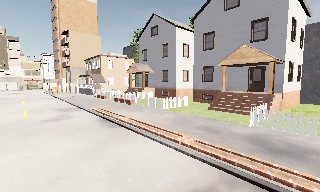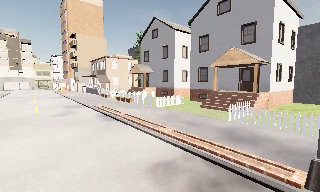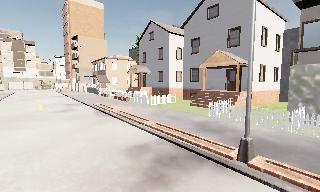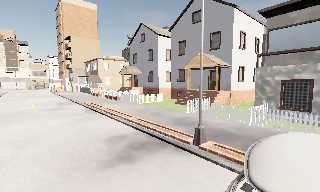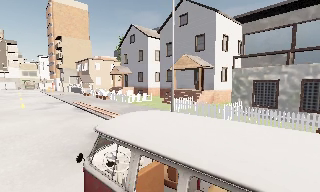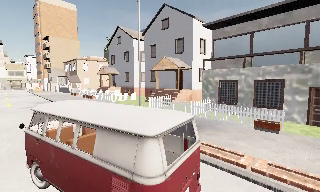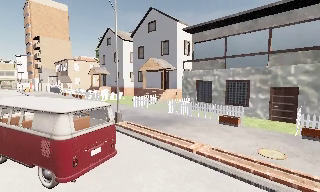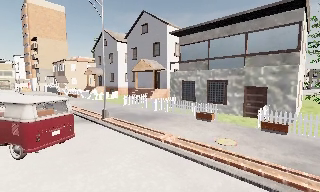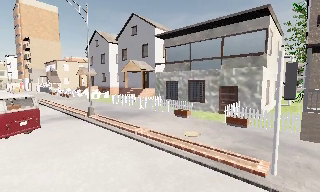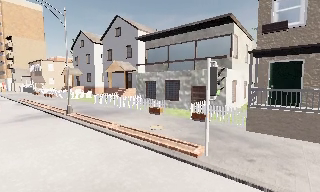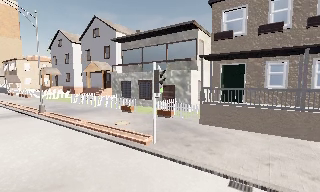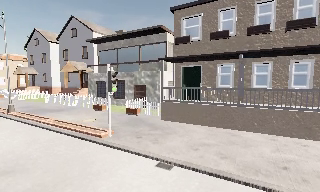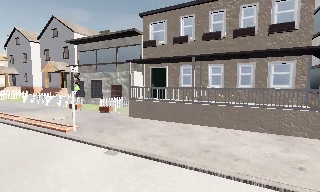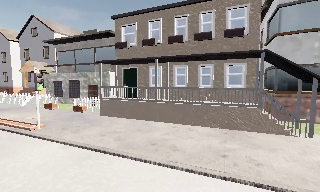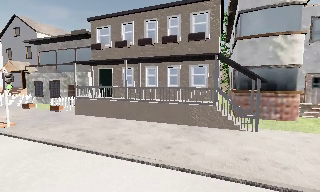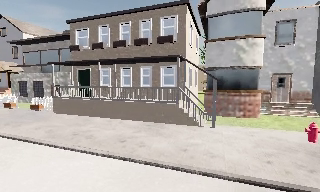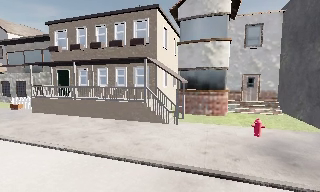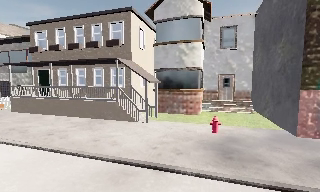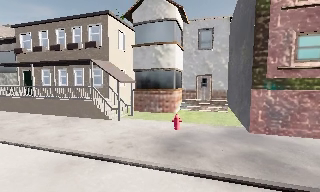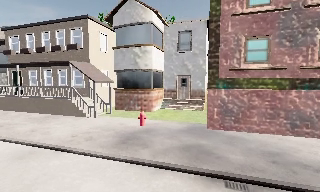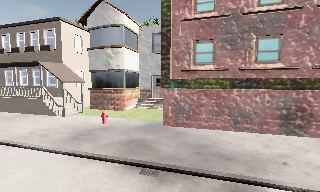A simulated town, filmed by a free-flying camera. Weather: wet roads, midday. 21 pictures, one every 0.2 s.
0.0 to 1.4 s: The camera travels backward and to its right, about 11 m, so what stands in front gets smaller.
1.4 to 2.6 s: The scene slides to the left, as the camera pans about 20 degrees to its right. It travels to its right and backward, about 10 m, so close, fixed things drift to the left.
2.6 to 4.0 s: The camera travels to its right, about 13 m, so close, fixed things drift to the left.
The film runs forward here.
